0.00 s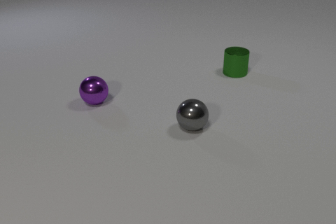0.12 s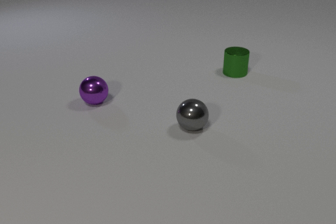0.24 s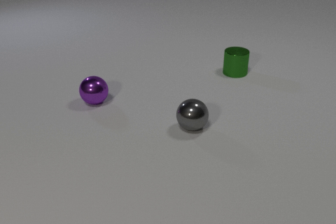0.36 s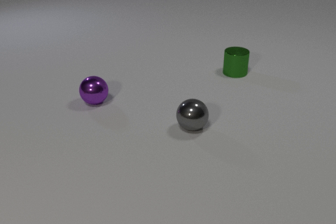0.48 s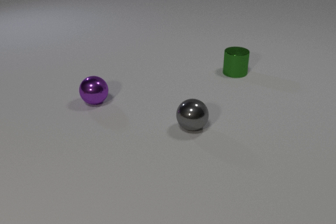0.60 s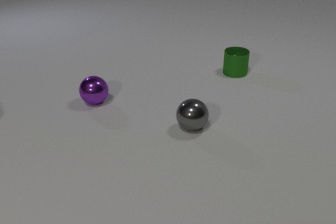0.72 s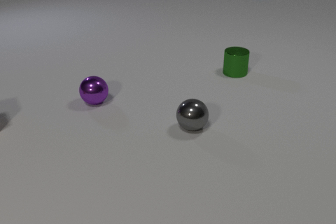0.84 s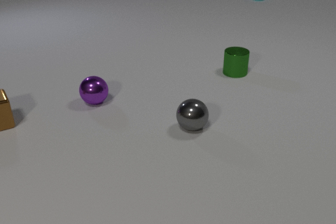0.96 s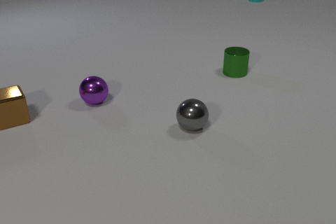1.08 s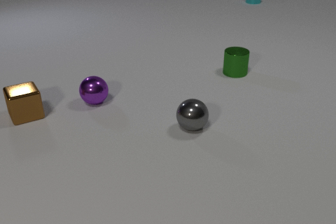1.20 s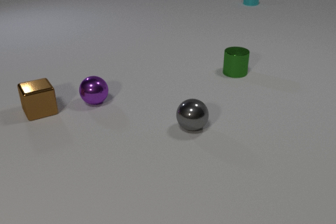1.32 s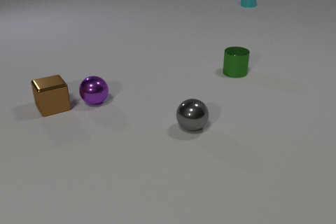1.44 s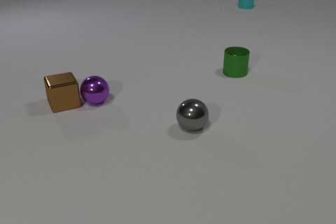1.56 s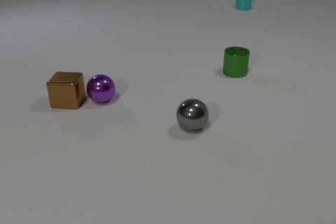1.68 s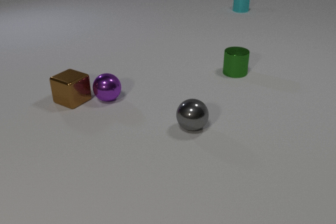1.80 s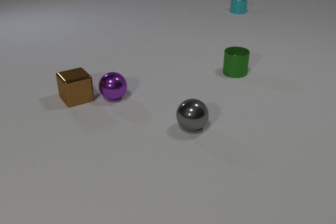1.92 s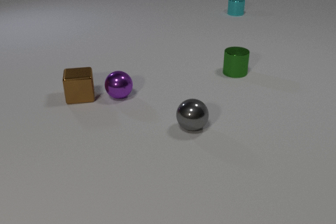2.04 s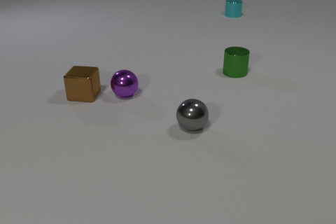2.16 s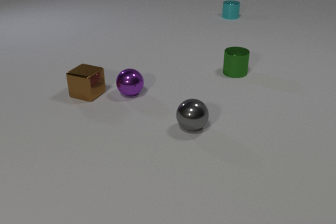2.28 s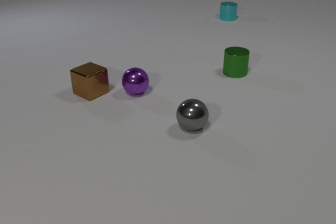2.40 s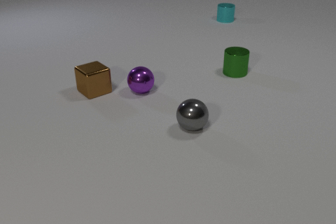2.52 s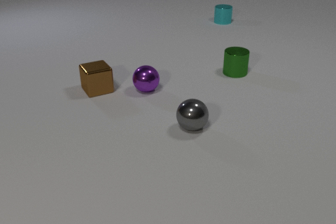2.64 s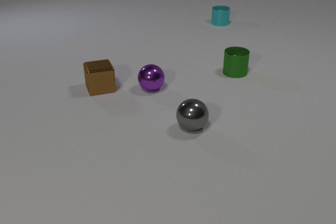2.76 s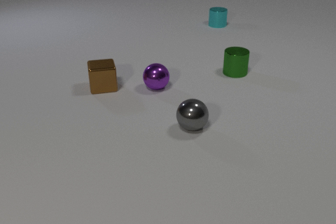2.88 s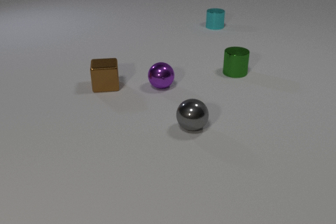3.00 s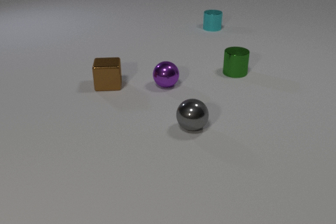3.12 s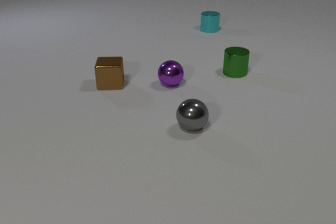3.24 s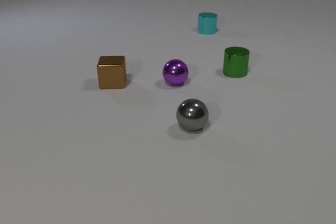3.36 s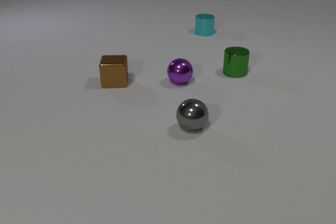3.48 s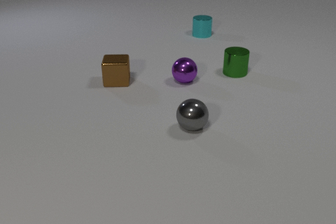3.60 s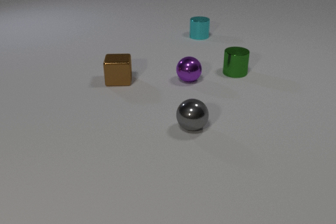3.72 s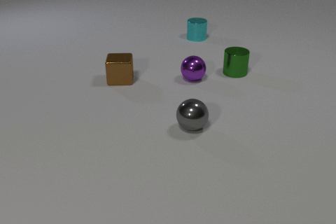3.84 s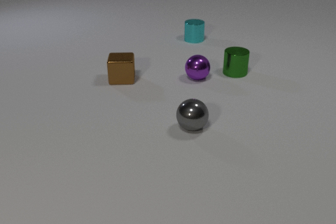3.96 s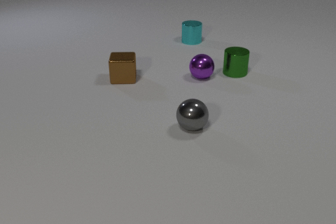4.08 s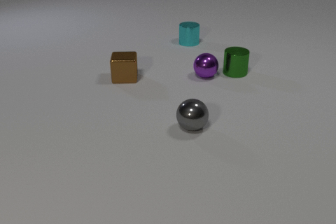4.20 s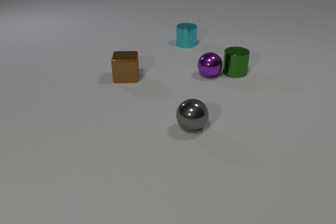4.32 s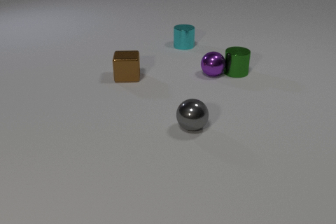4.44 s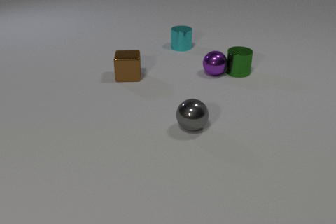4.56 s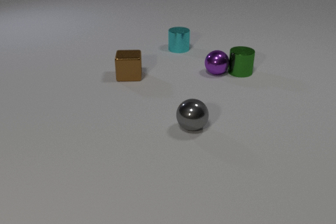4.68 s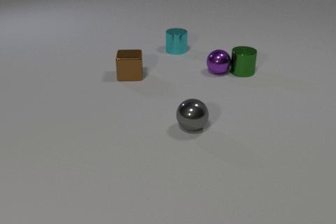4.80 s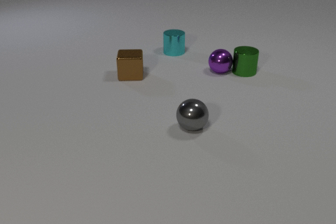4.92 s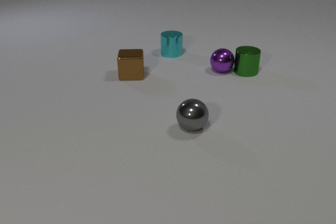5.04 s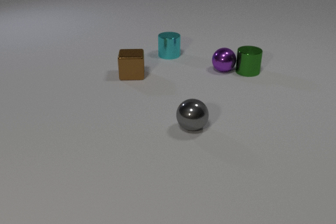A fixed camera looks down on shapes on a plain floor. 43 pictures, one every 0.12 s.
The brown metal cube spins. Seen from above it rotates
clockwise.
The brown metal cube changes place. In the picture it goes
to the right.
0.00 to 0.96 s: The brown metal cube comes in at the left edge, slides to the right. The cyan metal cylinder comes in at the top edge, slides toward the camera.
0.96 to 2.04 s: The brown metal cube slides to the right and away from the camera, spins so that its near face slides to the left, clockwise seen from above. The purple metal sphere rolls to the right. The cyan metal cylinder slides toward the camera. The brown metal cube and the purple metal sphere collide.
2.04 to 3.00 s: The brown metal cube slides to the right and away from the camera, spins so that its near face slides to the left, clockwise seen from above. The purple metal sphere rolls to the right and away from the camera. The cyan metal cylinder slides toward the camera and to the left.
3.00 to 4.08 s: The brown metal cube slides to the right and away from the camera. The purple metal sphere rolls to the right and away from the camera. The cyan metal cylinder slides toward the camera and to the left.
4.08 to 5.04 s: The brown metal cube slides to the right and away from the camera. The purple metal sphere rolls to the right and away from the camera. The cyan metal cylinder slides toward the camera and to the left. The green metal cylinder slides to the right and away from the camera. The purple metal sphere and the green metal cylinder collide.
How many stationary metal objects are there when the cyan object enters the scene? 3.
What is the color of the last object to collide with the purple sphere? green.
What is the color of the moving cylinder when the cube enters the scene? cyan.
